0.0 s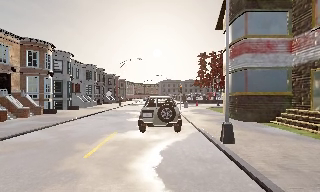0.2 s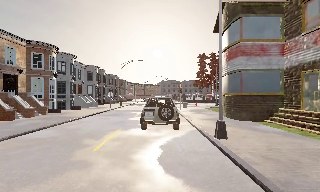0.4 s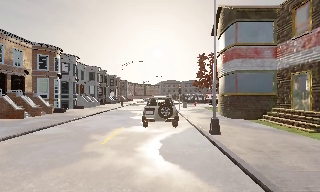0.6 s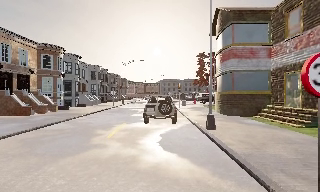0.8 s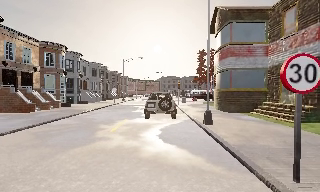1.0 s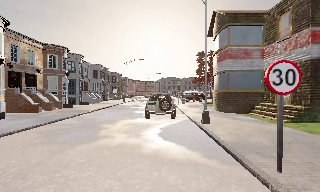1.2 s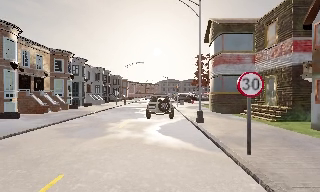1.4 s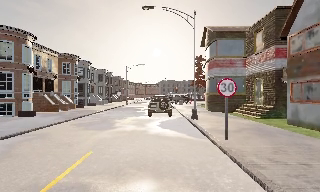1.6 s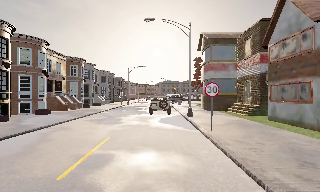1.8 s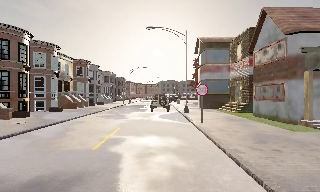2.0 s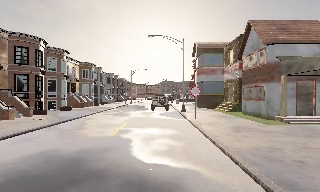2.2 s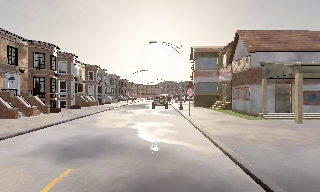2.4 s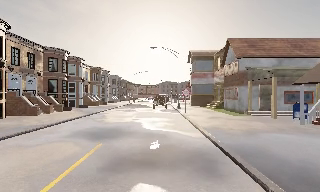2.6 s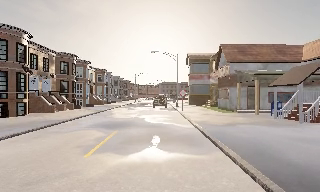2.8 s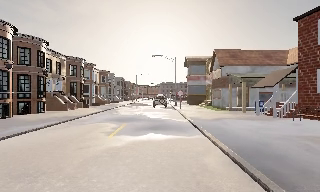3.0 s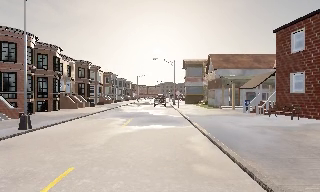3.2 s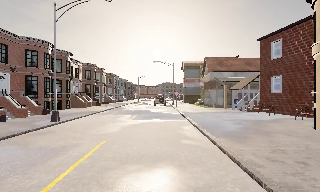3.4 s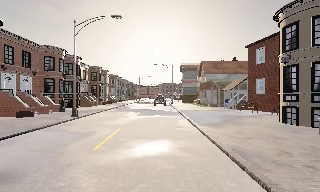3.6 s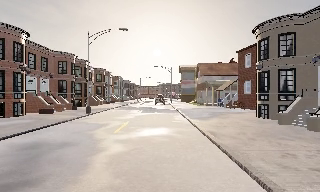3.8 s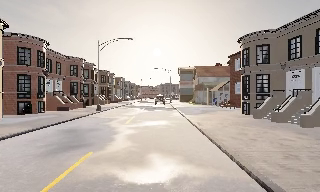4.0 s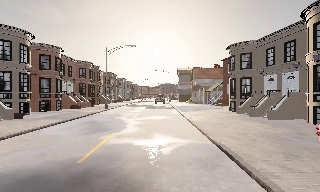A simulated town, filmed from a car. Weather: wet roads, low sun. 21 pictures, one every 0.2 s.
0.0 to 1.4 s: The camera travels backward, about 5 m, so what stands in front gets smaller. It gains speed.
1.4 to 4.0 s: The camera travels backward, about 25 m, so what stands in front gets smaller.
The film runs backward here.
